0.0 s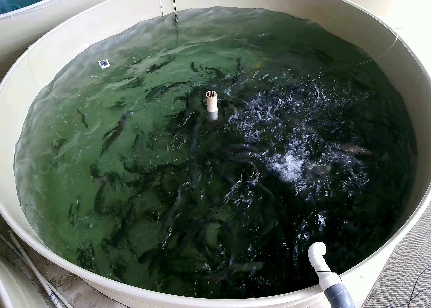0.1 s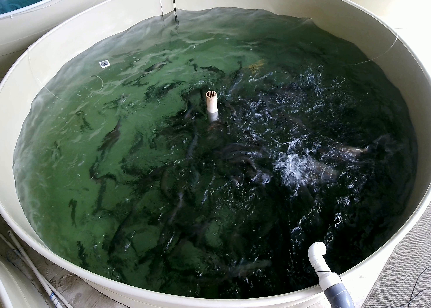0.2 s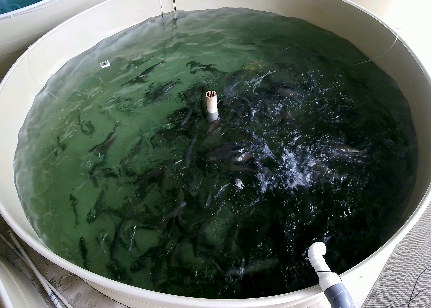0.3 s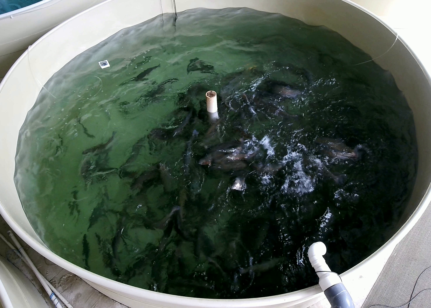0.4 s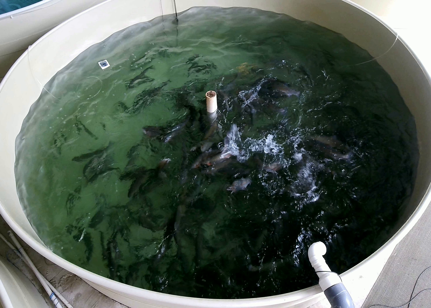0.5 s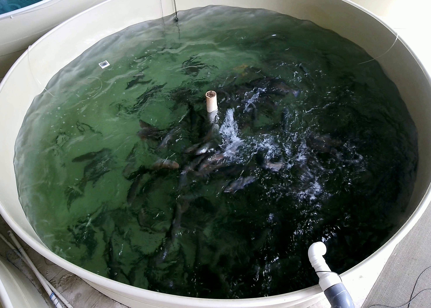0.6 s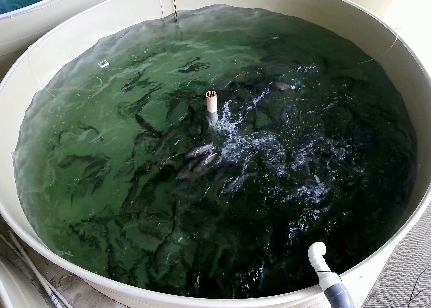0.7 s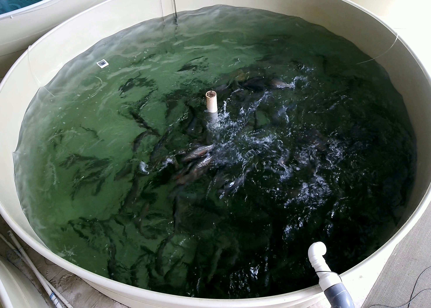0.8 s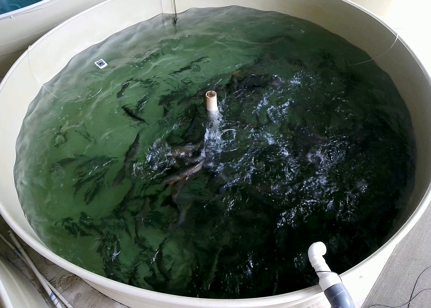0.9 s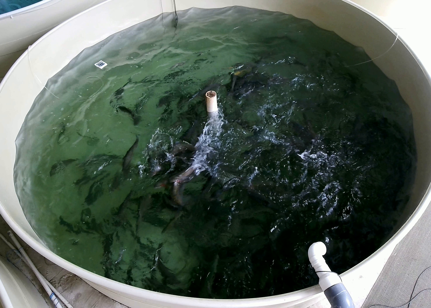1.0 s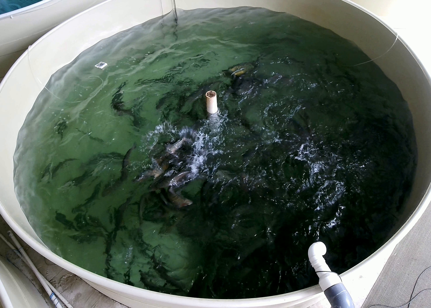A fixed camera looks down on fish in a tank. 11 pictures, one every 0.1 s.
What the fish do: Strong feeding.
